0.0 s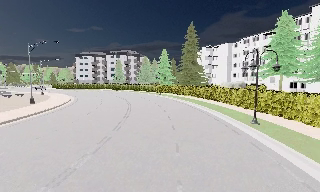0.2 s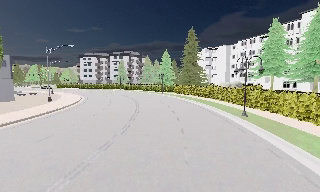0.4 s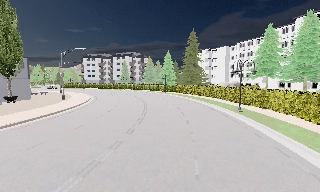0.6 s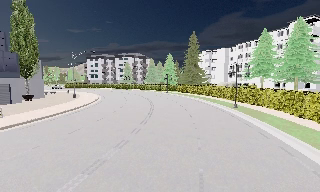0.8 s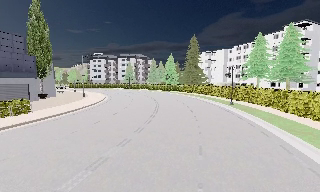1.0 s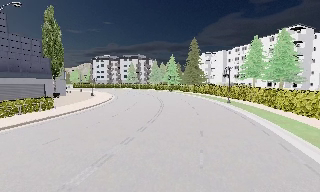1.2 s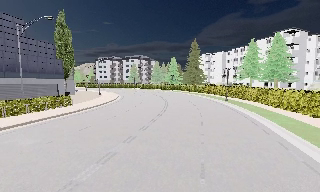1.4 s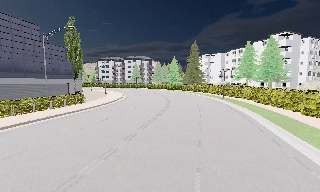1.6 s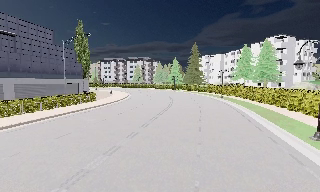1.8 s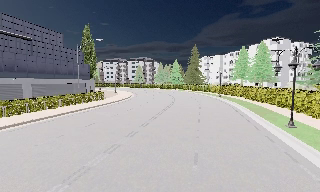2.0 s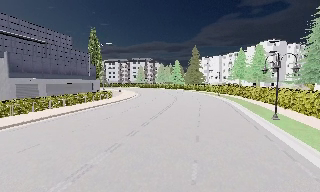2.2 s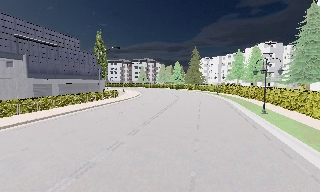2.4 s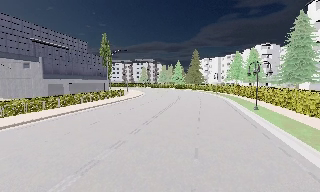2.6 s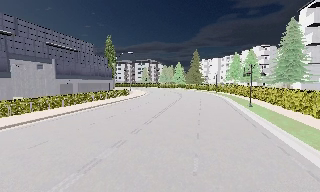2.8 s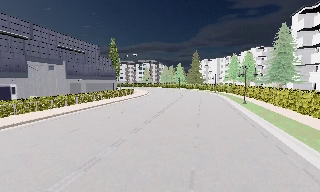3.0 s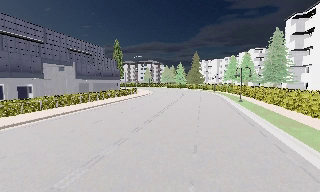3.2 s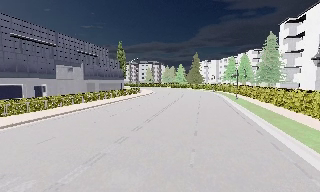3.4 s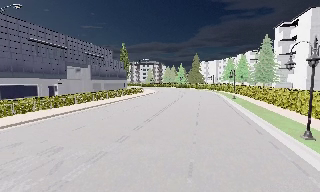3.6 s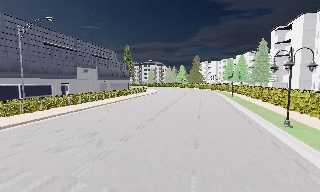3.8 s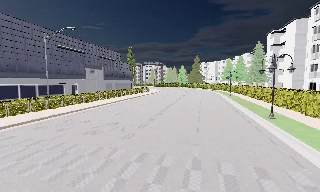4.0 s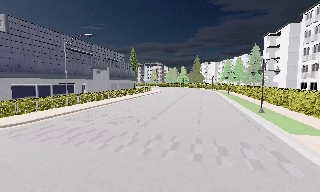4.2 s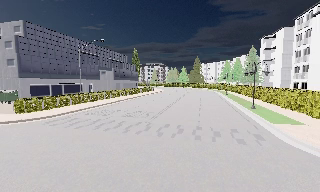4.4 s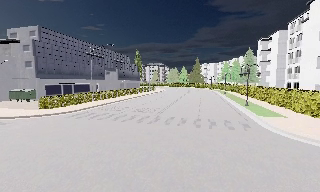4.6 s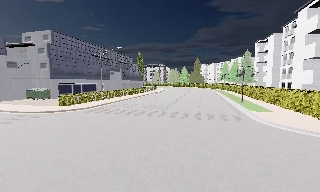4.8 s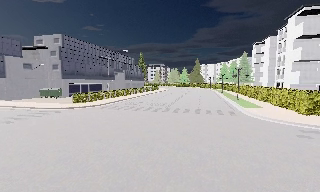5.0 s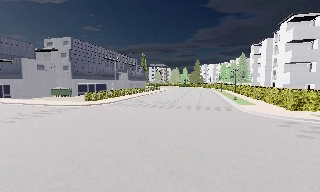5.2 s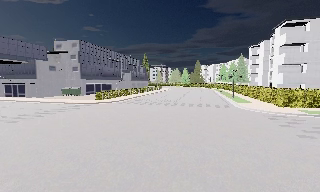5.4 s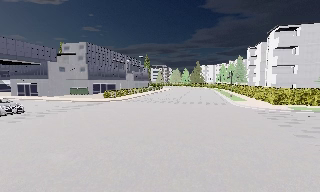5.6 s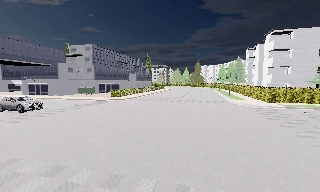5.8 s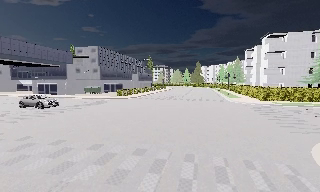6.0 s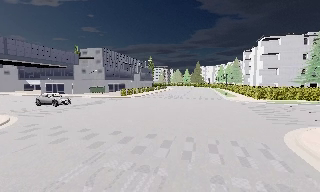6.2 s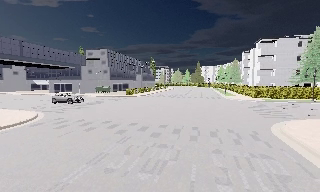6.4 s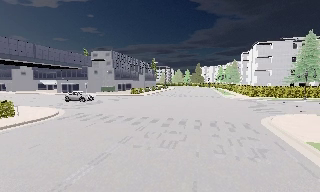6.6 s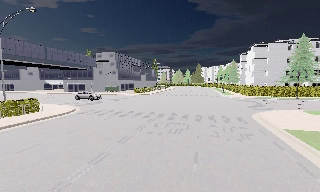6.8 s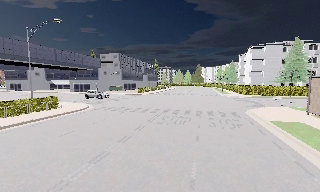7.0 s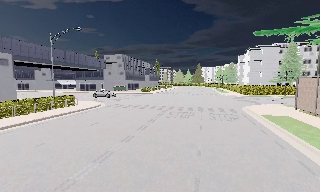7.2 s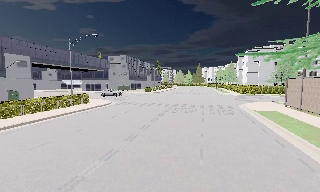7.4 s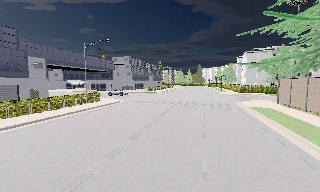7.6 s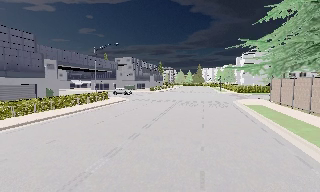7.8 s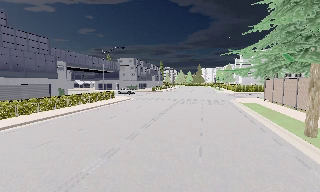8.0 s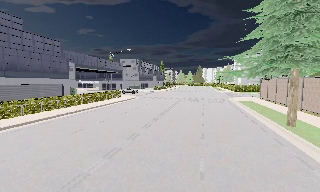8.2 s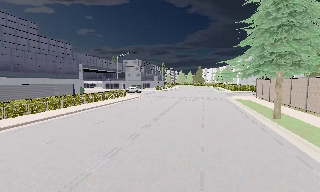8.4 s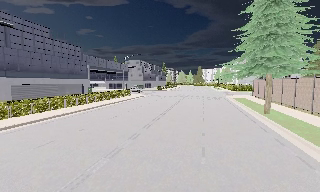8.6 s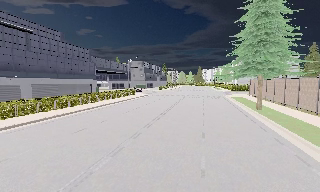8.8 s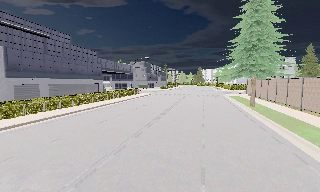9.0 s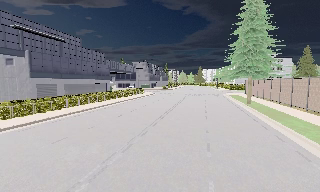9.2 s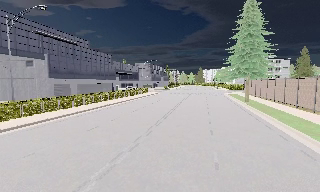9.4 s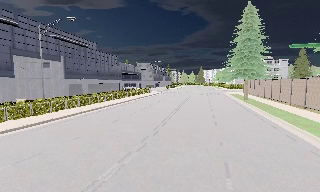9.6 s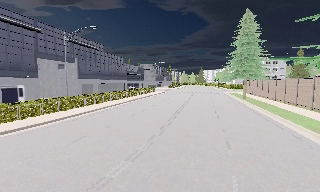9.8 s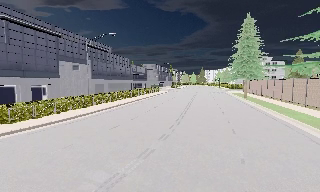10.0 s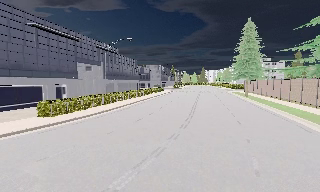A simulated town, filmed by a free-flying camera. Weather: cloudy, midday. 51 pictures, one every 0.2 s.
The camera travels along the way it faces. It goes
backward.
0.0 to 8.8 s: The camera travels backward, about 95 m, so what stands in front gets smaller.
8.8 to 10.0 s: The camera travels backward and to its left, about 14 m, so what stands in front gets smaller.
The film runs backward here.
